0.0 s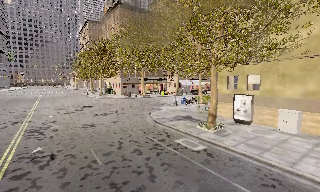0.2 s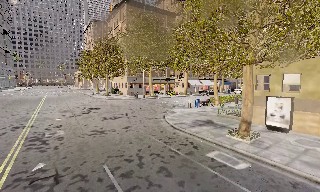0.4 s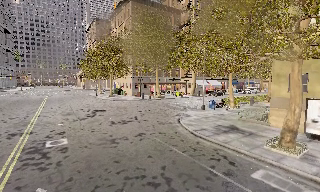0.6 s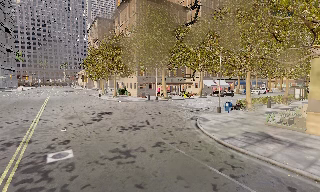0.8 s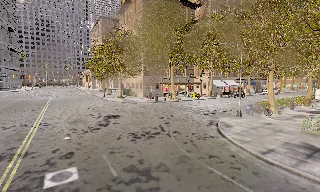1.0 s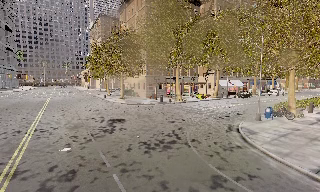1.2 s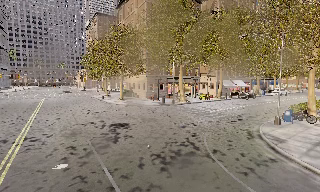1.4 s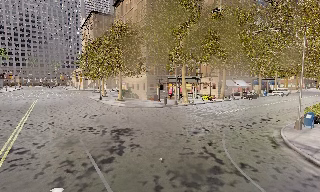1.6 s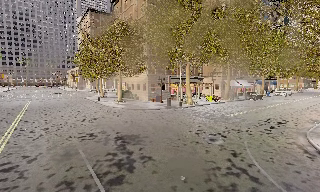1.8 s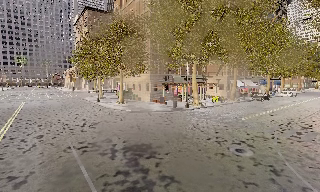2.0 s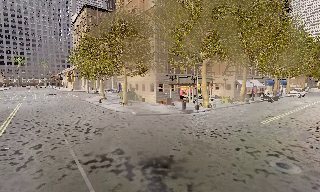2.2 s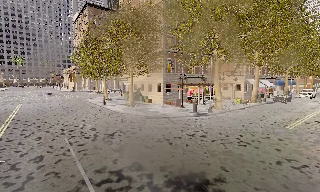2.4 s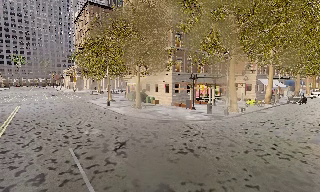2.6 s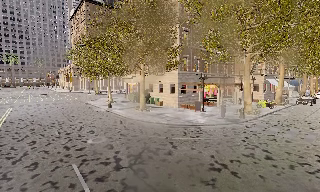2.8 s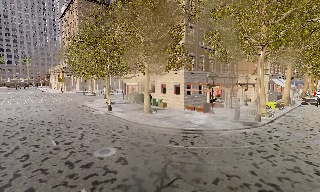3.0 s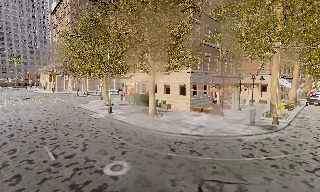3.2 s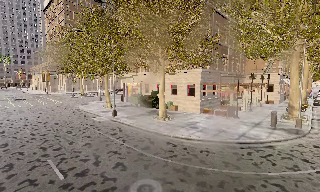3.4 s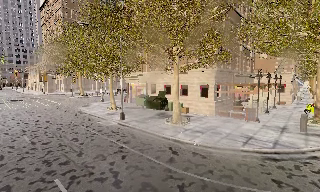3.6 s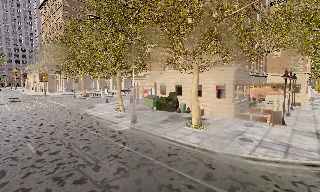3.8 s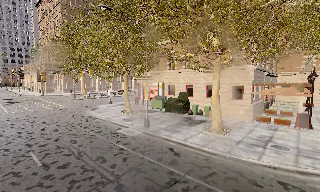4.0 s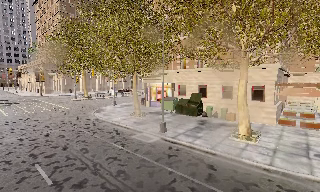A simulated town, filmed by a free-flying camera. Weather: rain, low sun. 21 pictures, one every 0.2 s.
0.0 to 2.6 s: The camera travels forward and to its left, about 25 m, so what stands in front looms larger.
2.6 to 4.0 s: The camera pans to its right, which is clockwise from overhead, by about 10 degrees. It travels to its left and forward, about 14 m, so close, fixed things drift to the right.
The film runs forward here.
